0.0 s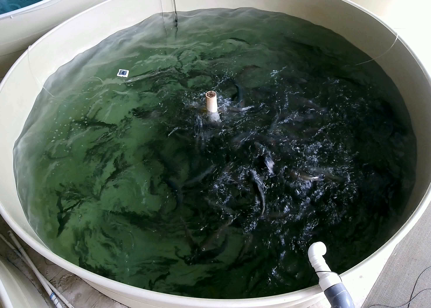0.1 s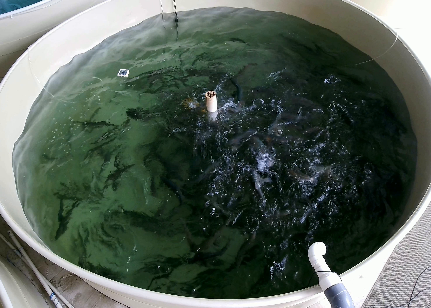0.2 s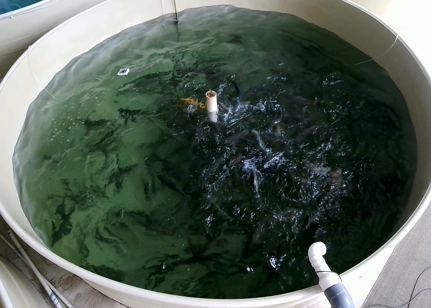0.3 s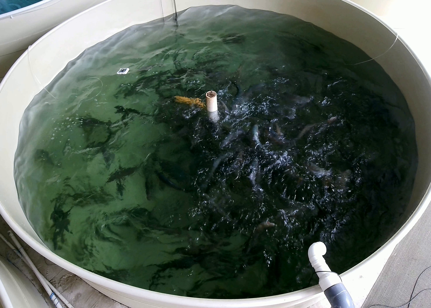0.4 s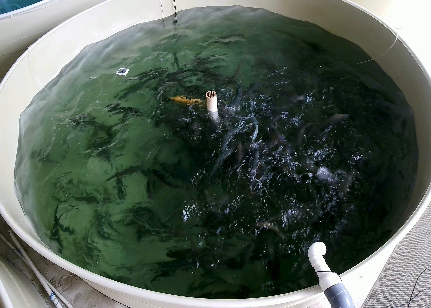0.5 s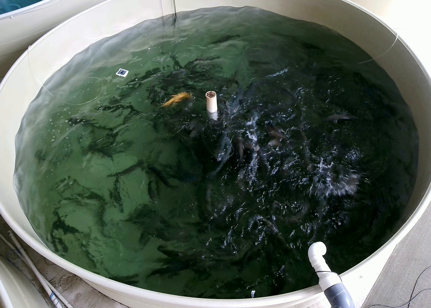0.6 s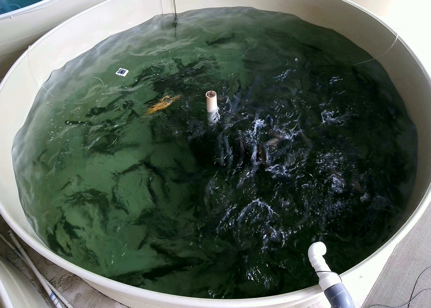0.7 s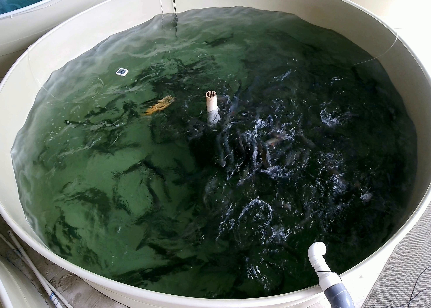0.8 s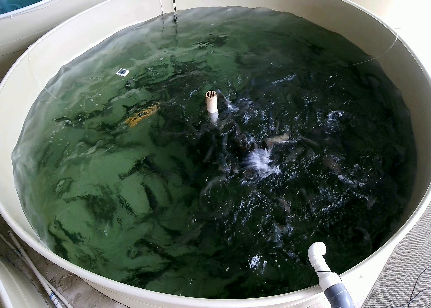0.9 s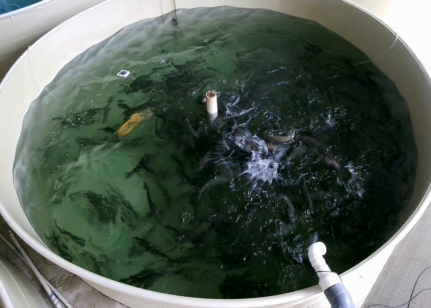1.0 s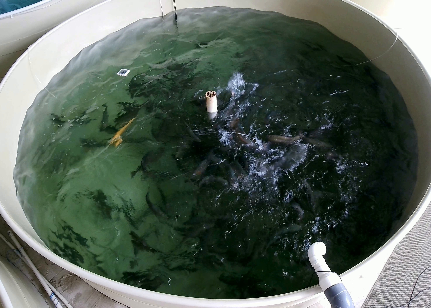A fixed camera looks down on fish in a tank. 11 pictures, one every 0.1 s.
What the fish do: Strong feeding.
